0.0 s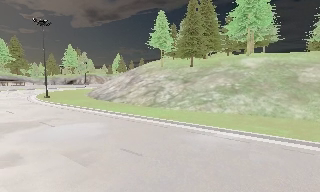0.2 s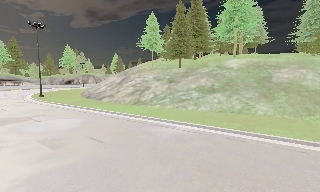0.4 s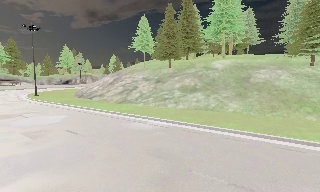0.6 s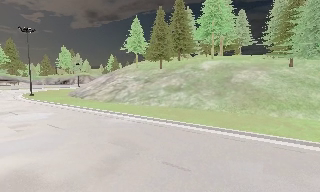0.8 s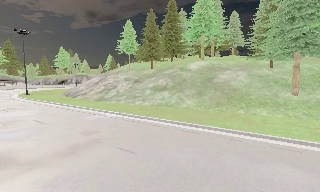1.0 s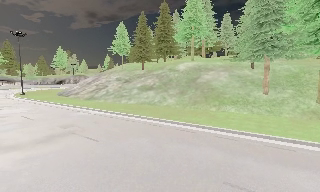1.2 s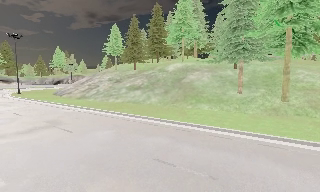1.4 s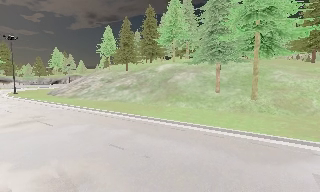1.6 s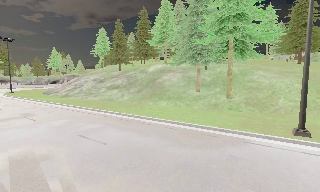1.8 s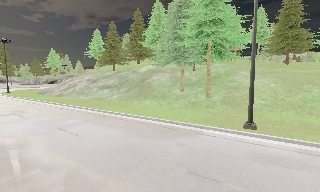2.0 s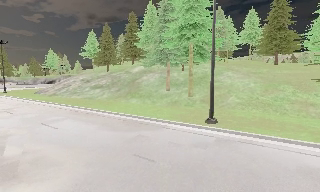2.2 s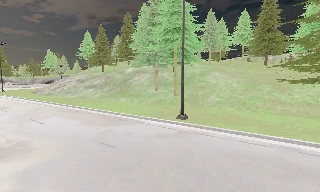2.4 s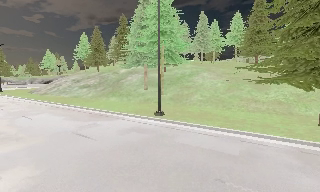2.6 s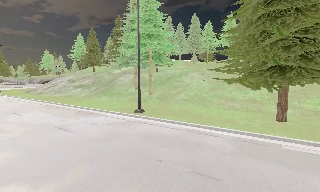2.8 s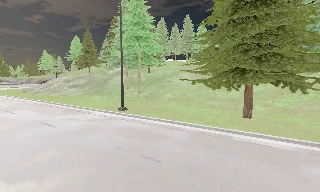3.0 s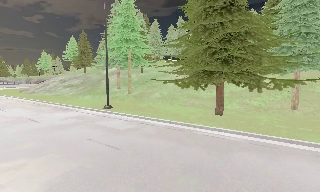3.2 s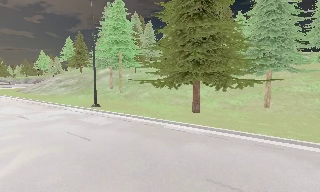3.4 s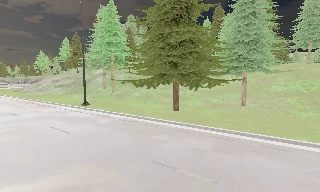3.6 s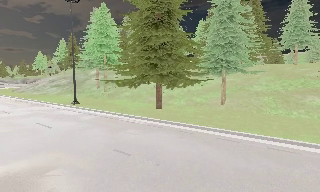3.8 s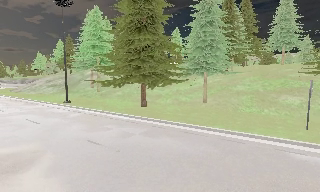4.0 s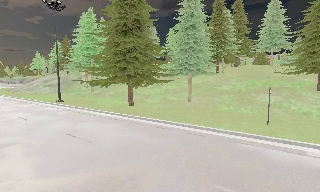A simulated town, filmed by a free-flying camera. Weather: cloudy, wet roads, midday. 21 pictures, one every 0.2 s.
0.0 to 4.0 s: The camera travels to its right and backward, about 40 m, so close, fixed things drift to the left.
The film runs backward here.
